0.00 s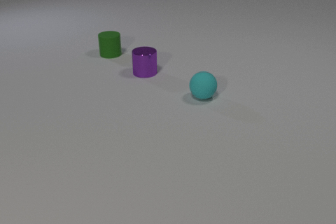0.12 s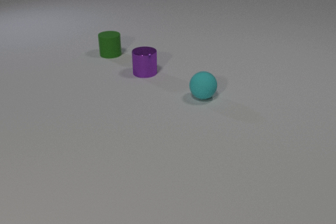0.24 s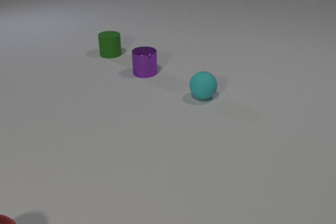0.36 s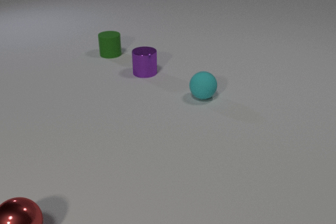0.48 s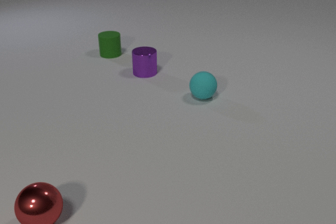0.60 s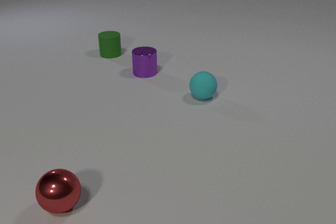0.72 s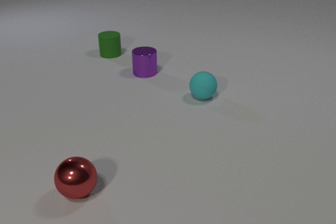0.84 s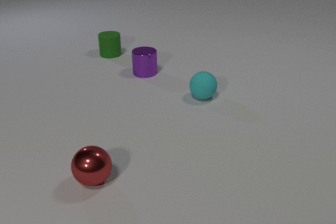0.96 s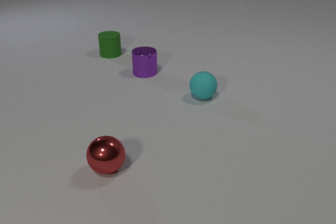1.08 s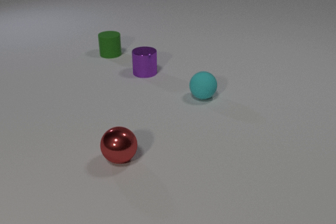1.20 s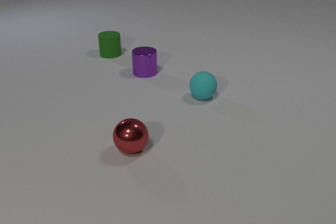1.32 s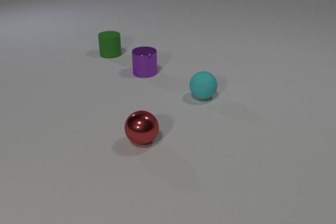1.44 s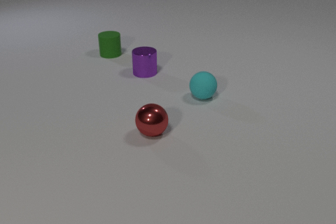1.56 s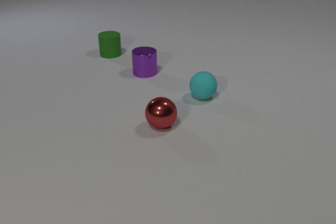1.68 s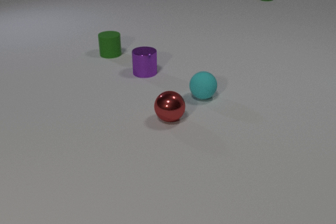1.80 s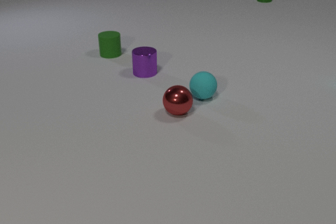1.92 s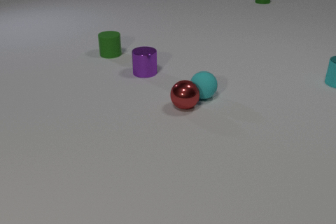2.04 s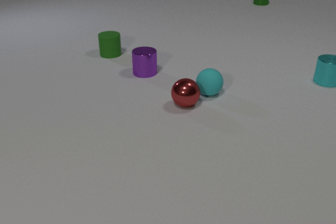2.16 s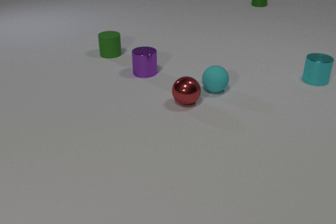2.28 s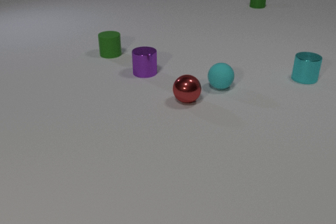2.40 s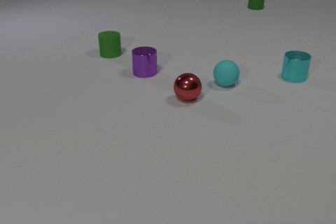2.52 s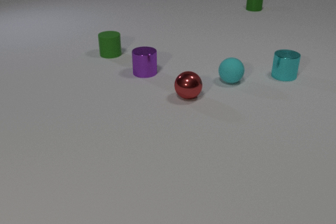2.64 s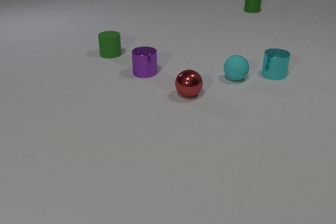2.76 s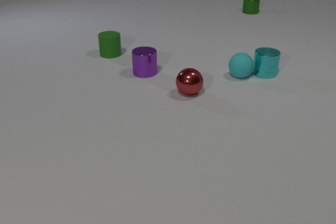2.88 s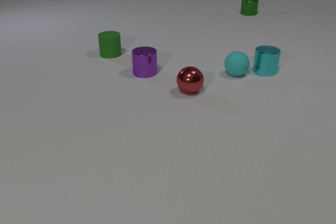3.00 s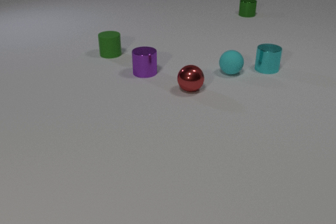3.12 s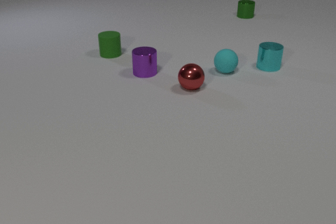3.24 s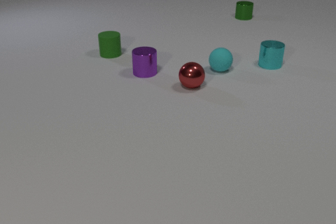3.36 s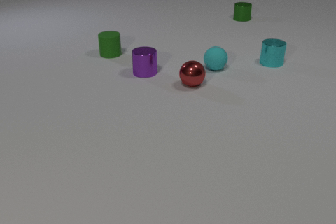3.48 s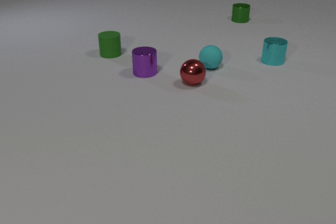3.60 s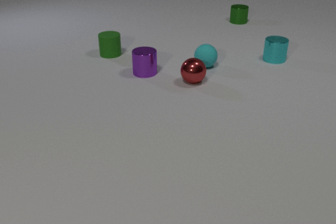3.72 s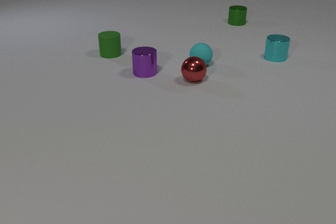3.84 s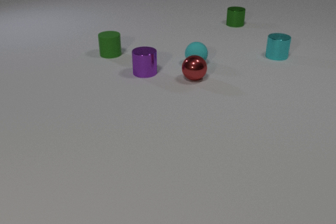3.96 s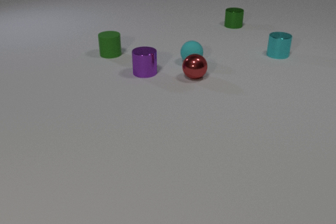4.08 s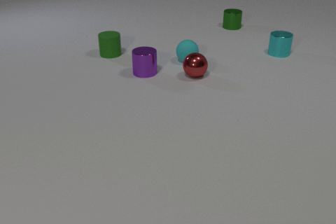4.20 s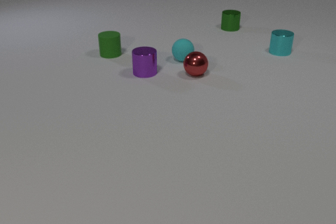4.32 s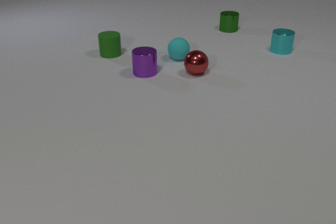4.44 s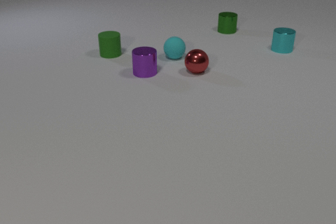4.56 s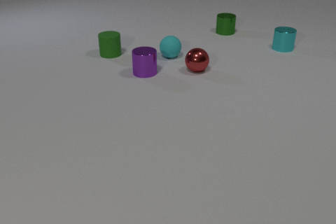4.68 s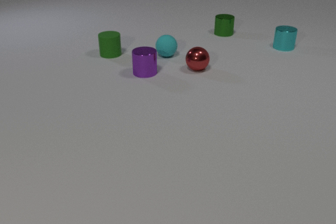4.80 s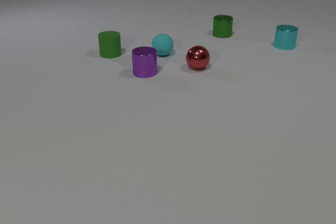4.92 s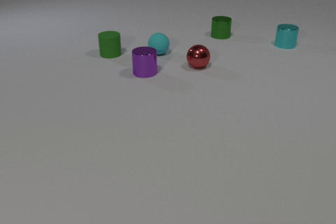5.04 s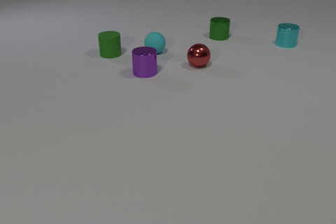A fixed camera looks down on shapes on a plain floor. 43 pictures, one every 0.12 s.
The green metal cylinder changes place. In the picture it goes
toward the camera.
The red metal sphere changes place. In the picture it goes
away from the camera.
0.00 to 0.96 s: The red metal sphere comes in at the bottom edge, rolls to the right and away from the camera.
0.96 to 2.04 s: The red metal sphere rolls away from the camera and to the right. The cyan rubber sphere rolls away from the camera and to the right. The cyan metal cylinder comes in at the right edge, slides to the left. The green metal cylinder comes in at the top edge, slides toward the camera. The red metal sphere and the cyan rubber sphere collide.
2.04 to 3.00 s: The red metal sphere rolls away from the camera. The cyan rubber sphere rolls away from the camera. The cyan metal cylinder slides to the left. The green metal cylinder slides toward the camera. The cyan rubber sphere and the cyan metal cylinder collide.
3.00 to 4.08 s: The red metal sphere rolls away from the camera. The cyan rubber sphere rolls to the left and away from the camera. The cyan metal cylinder slides away from the camera. The green metal cylinder slides toward the camera.
4.08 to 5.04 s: The red metal sphere rolls away from the camera. The cyan rubber sphere rolls to the left and away from the camera. The cyan metal cylinder slides away from the camera. The green metal cylinder slides toward the camera.
How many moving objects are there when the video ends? 4.
Are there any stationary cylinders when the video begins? yes.
How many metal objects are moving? 3.
